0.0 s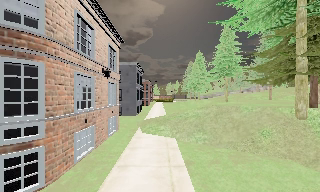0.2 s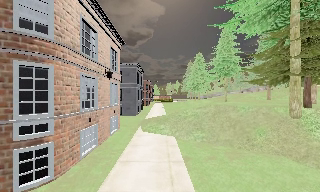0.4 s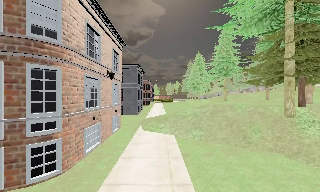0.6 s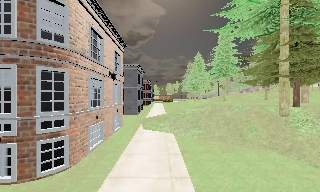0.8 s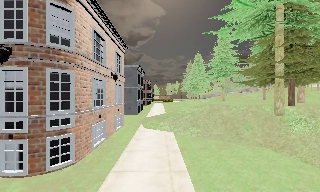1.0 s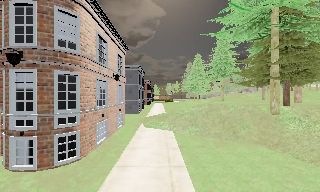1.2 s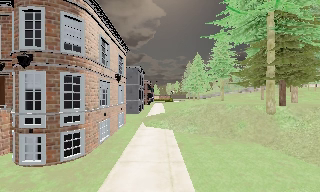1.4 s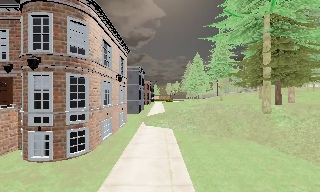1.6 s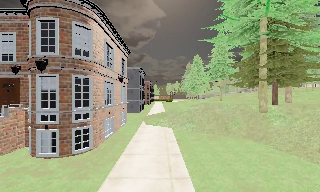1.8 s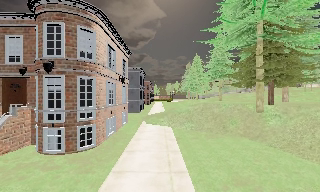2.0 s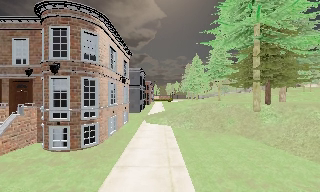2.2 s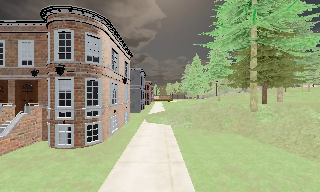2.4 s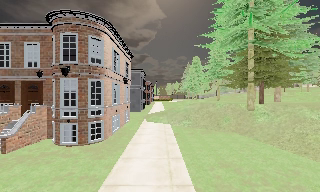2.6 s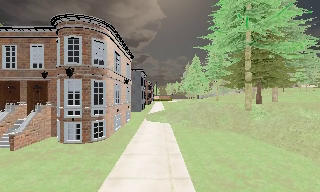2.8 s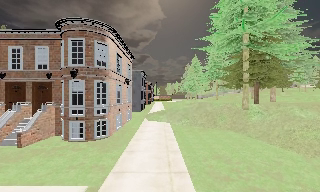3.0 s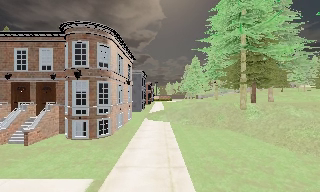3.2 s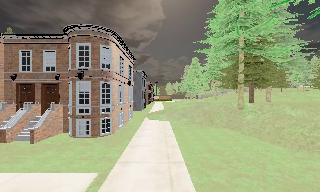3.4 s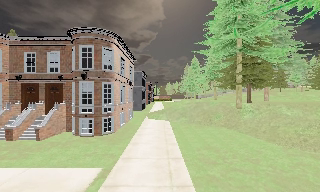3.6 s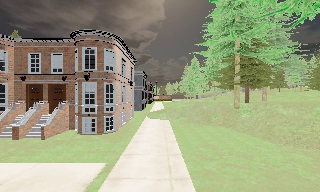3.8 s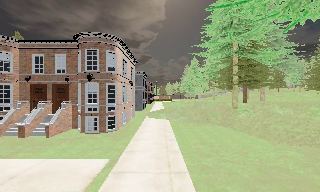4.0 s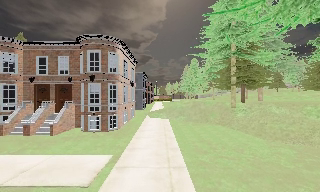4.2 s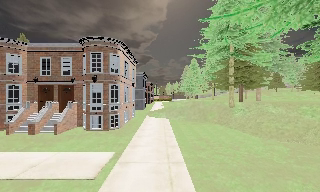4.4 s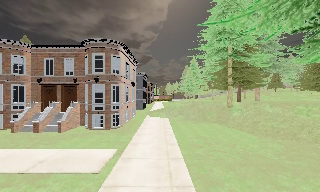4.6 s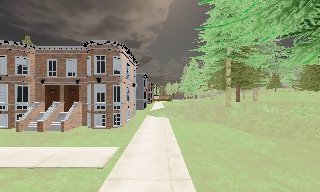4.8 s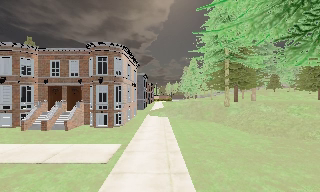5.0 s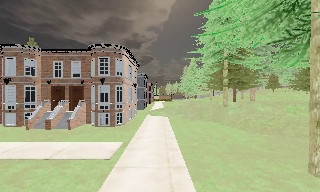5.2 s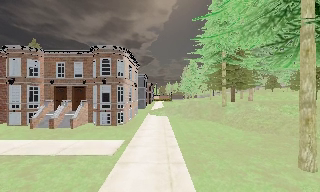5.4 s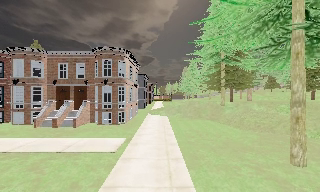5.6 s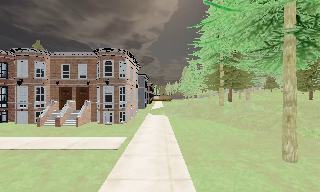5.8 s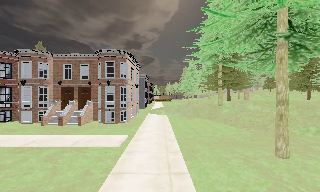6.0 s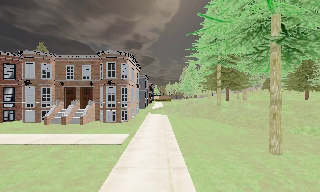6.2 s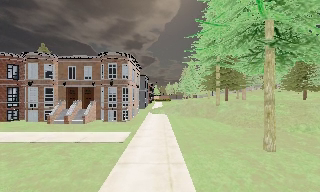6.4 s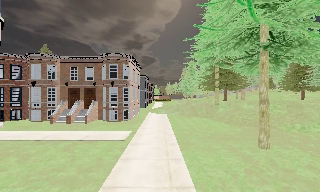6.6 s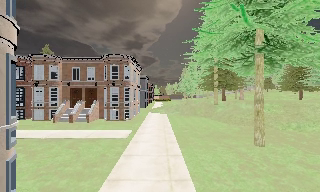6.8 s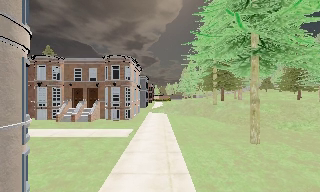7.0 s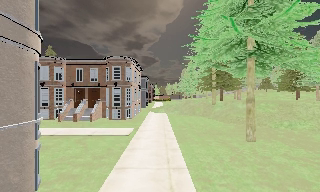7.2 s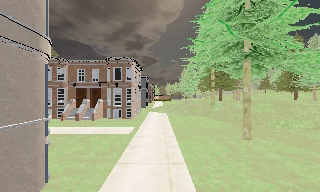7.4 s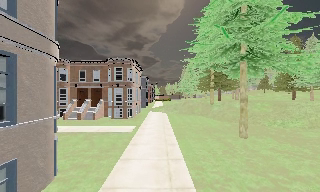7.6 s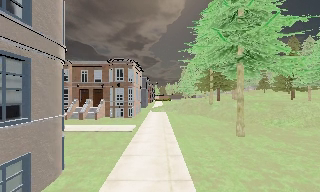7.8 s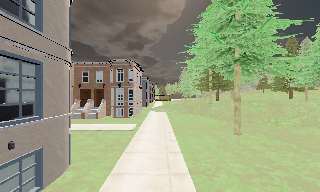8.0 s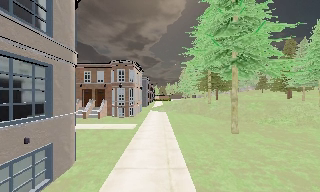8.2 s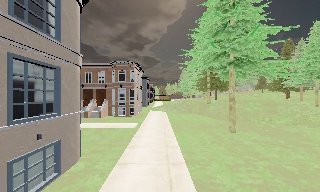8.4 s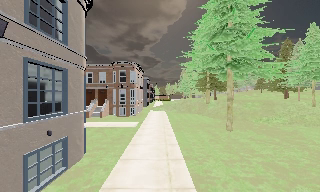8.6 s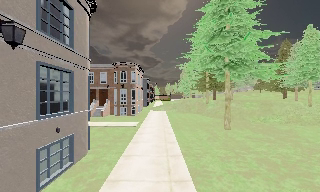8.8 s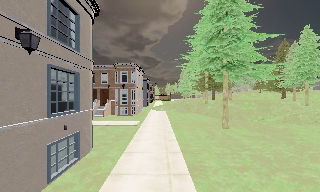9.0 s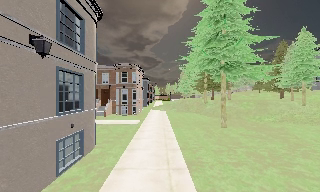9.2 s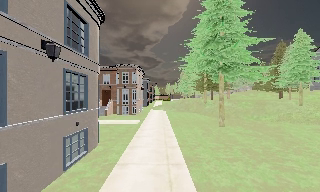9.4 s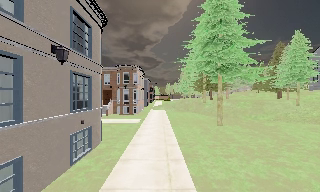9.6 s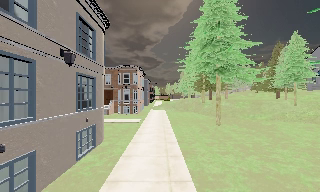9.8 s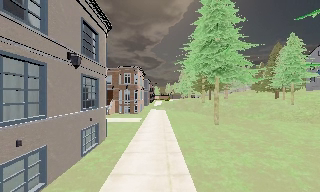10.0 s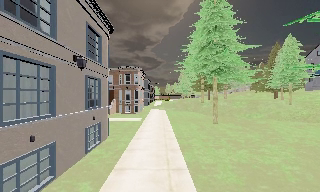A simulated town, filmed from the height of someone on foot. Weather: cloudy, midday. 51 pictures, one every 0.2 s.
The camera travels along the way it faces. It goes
backward.
0.0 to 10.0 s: The camera travels backward, about 20 m, so what stands in front gets smaller.
The film runs backward here.
